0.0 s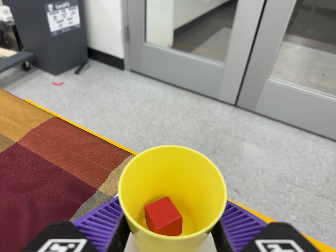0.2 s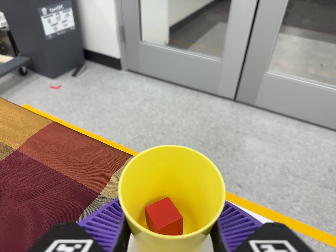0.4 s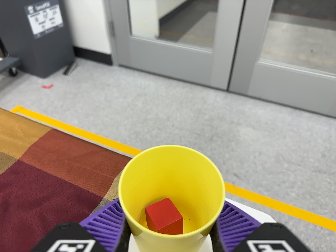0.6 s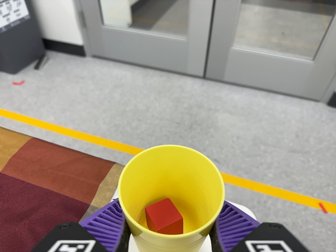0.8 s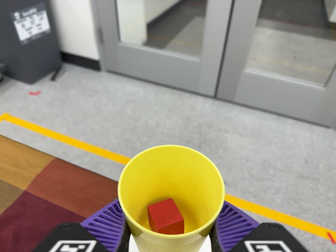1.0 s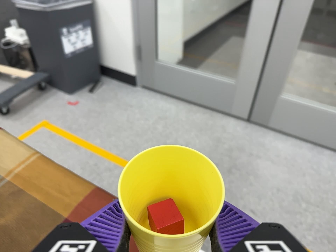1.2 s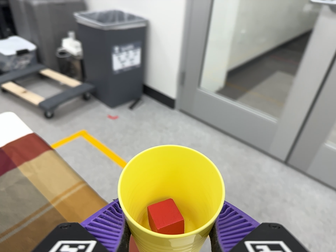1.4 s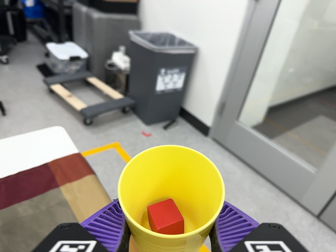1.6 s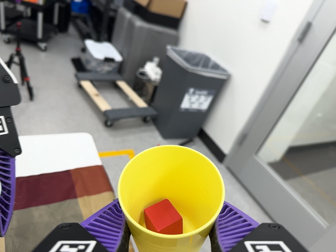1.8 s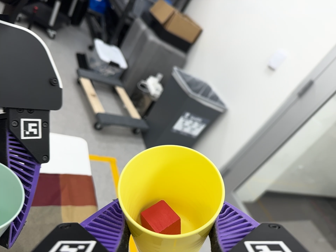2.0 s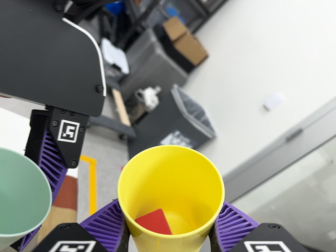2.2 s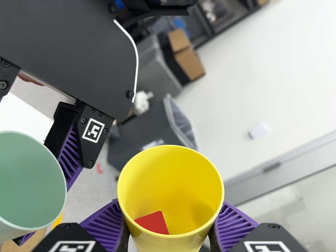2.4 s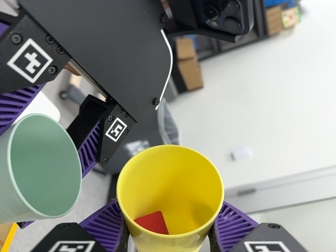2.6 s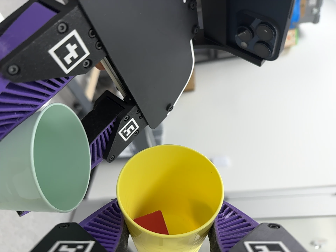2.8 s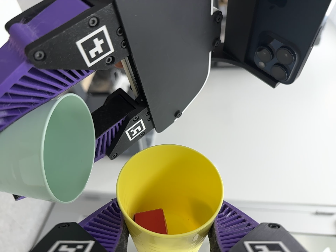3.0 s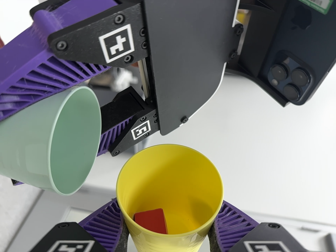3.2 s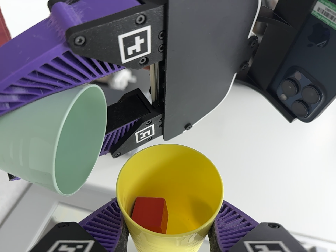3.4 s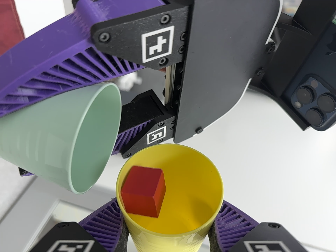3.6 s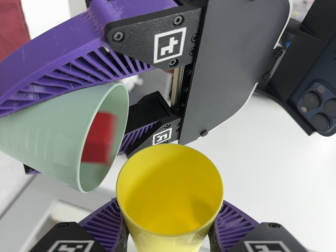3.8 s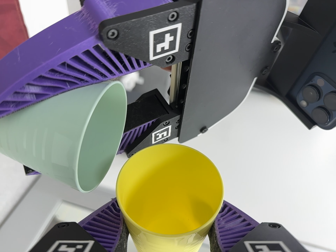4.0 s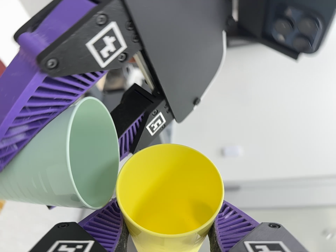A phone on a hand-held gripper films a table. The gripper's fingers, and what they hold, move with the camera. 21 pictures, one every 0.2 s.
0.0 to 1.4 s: The camera pans to its left by about 15 degrees. It travels toward the top of its view and to its left, about 22 cm, so close, fixed things drift downward. Its aim tips toward the top of its view by about 10 degrees, and the scene shifts downward. It rolls about its line of sight by about 20 degrees, and the scene rotates clockwise.
1.4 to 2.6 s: The camera pans to its right by about 15 degrees. It travels to its left and toward the top of its view, about 22 cm. Its aim tips toward the top of its view by about 10 degrees, and the scene shifts downward. It rolls about its line of sight by about 75 degrees, and the scene rotates clockwise.
2.6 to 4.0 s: The camera shifts only a little, or ends up much as it began.
The film runs forward here.
